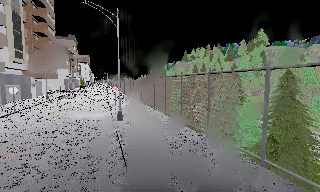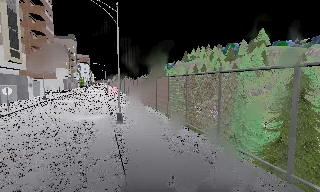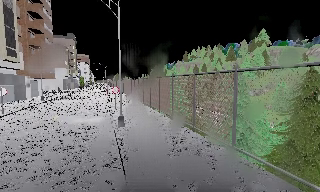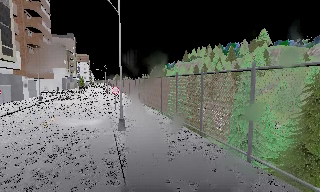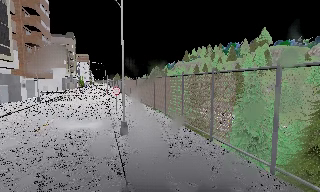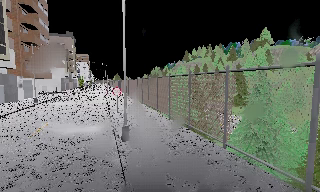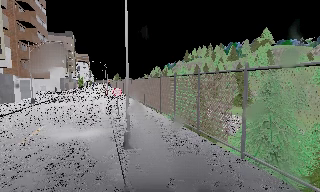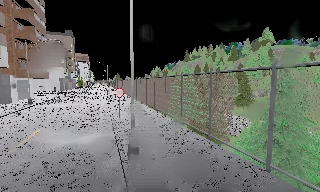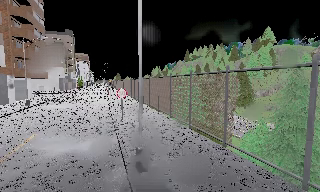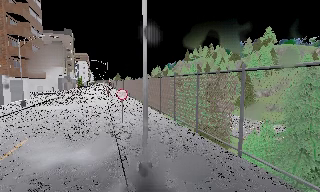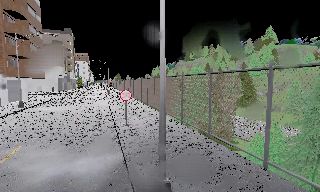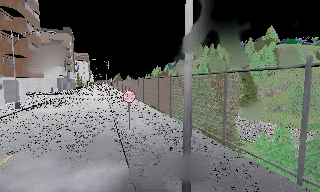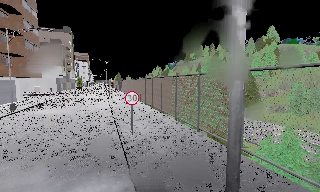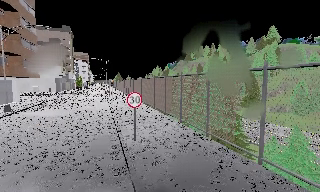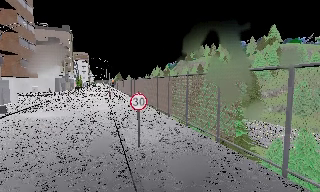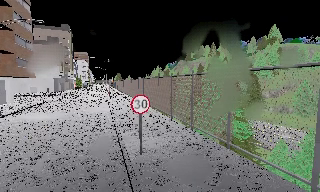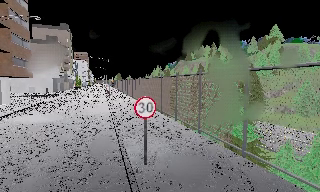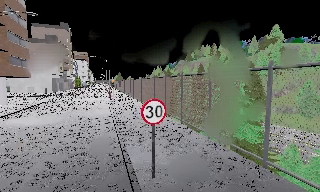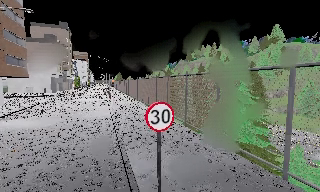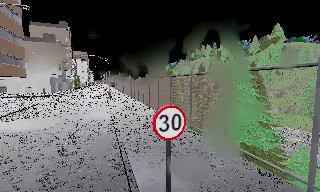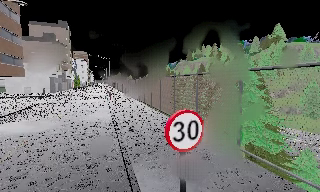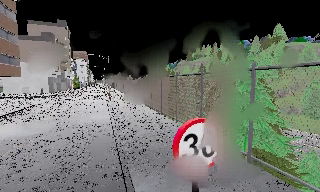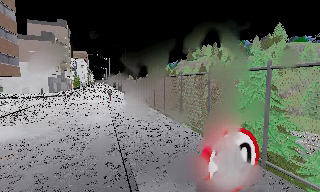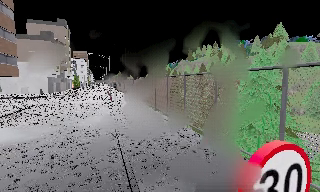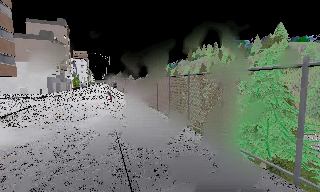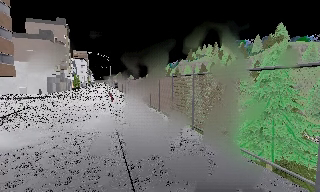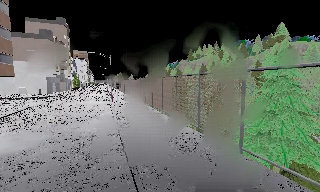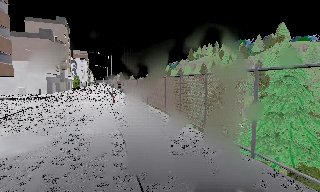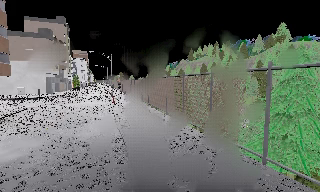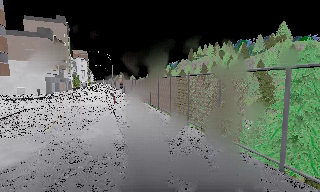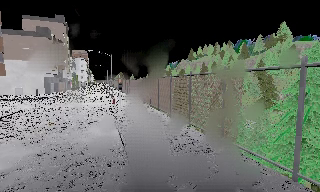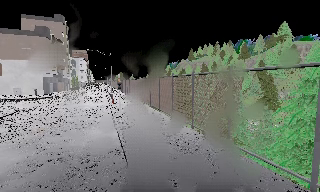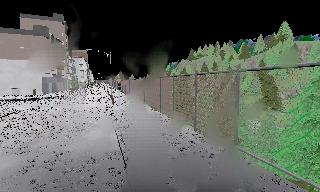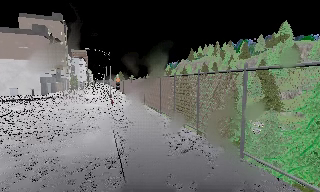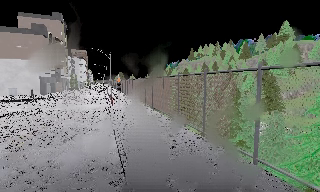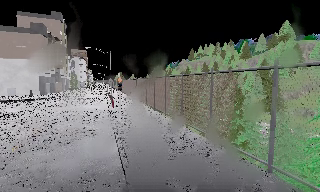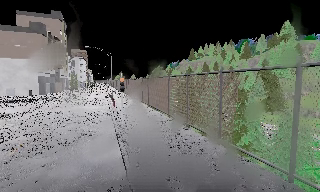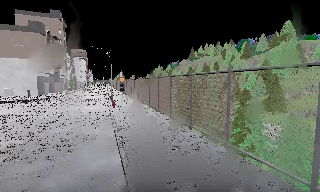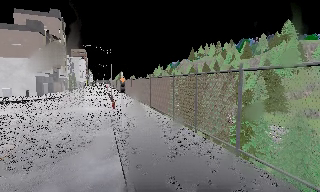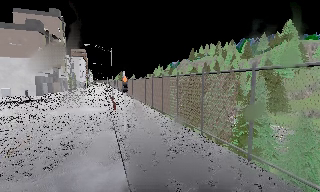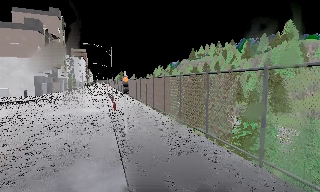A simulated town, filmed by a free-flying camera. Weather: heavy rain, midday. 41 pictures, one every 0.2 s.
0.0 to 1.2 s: The camera travels forward, about 5 m, so what stands in front looms larger.
1.2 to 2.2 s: The camera travels forward and to its left, about 4.5 m, so what stands in front looms larger.
2.2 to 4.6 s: The camera travels forward, about 8 m, so what stands in front looms larger.
4.6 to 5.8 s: The camera travels forward and to its left, about 2.5 m, so what stands in front looms larger.
5.8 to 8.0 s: The camera travels forward, about 5 m, so what stands in front looms larger.
The film runs forward here.
